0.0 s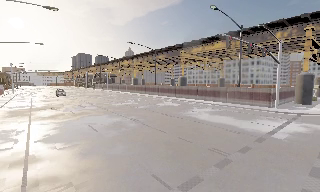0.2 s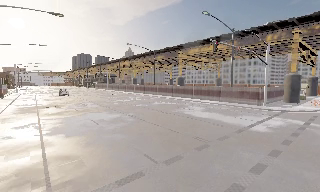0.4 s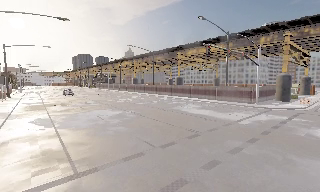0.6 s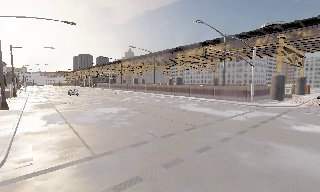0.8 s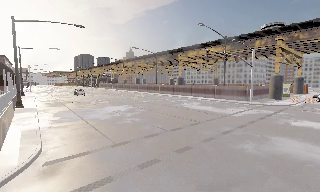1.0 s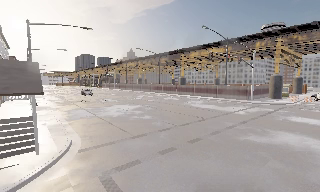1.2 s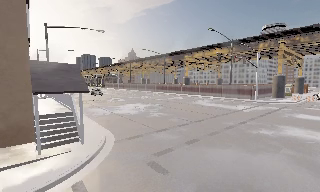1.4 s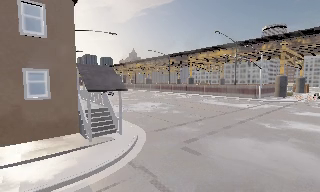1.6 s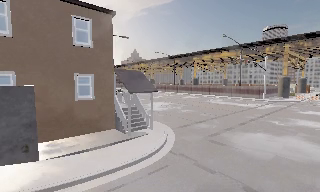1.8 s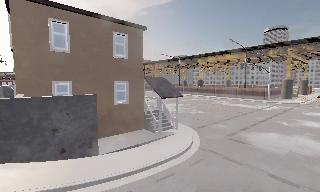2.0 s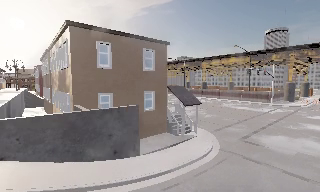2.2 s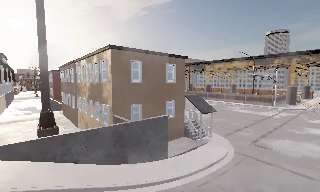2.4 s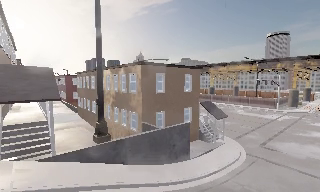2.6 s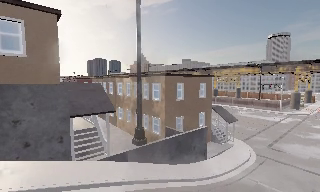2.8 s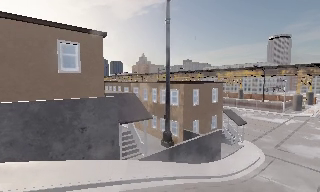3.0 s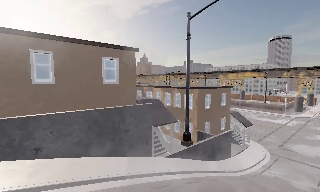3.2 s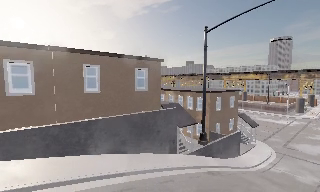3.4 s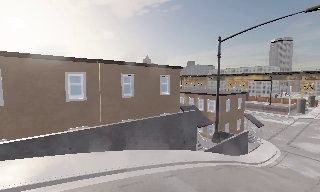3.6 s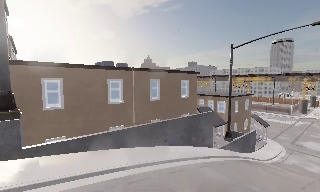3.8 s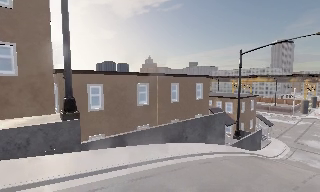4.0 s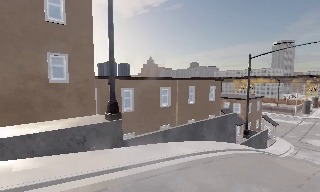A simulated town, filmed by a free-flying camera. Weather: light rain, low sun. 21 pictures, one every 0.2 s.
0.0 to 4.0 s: The camera travels backward and to its left, about 40 m, so what stands in front gets smaller.
The film runs forward here.
